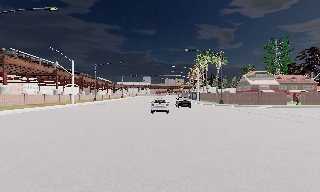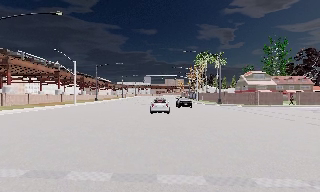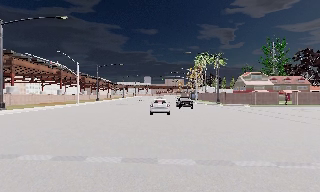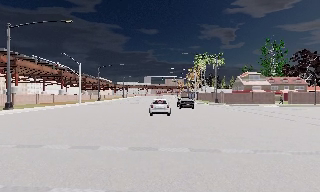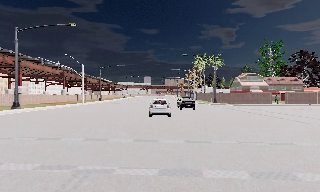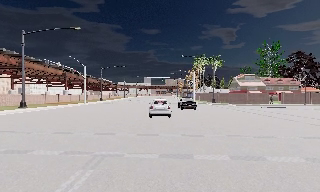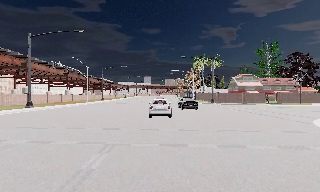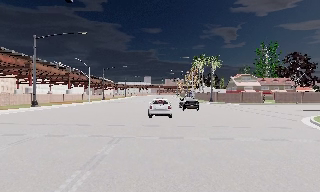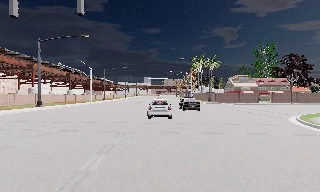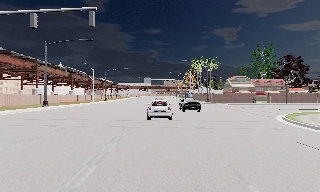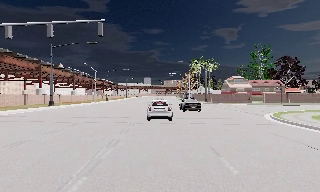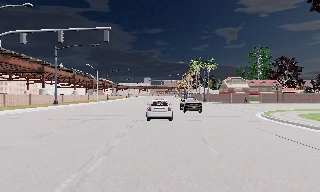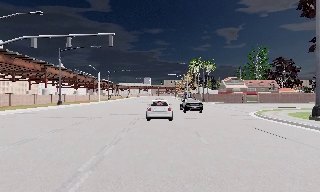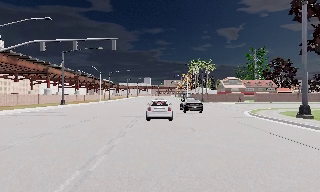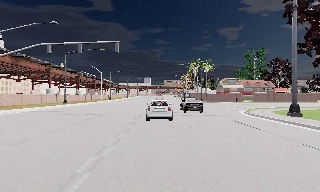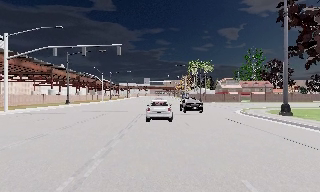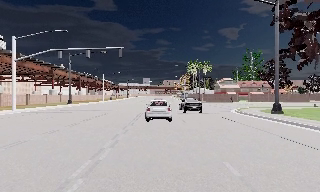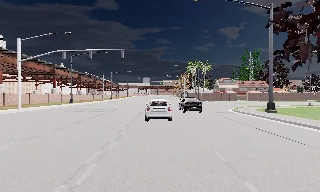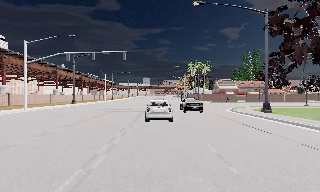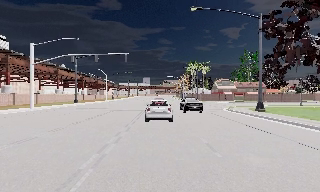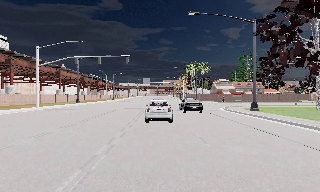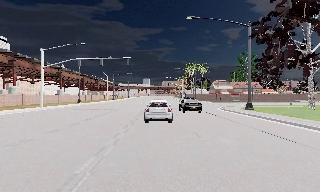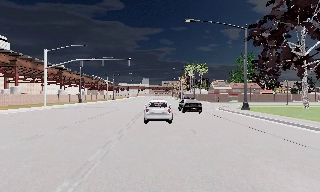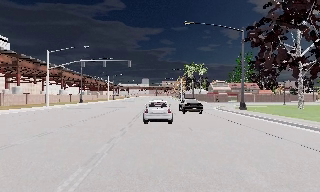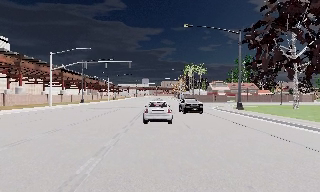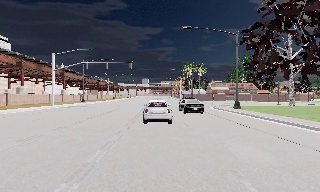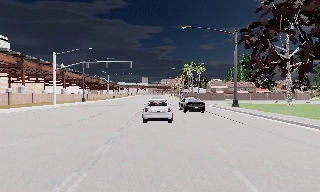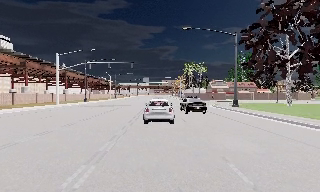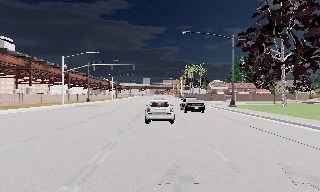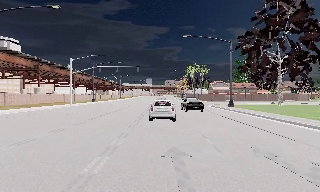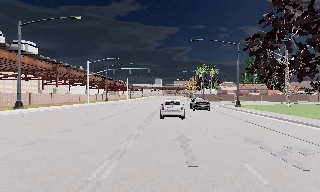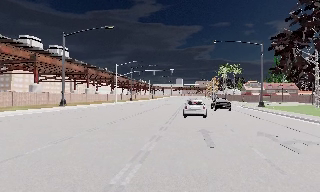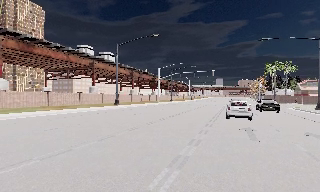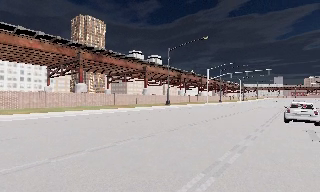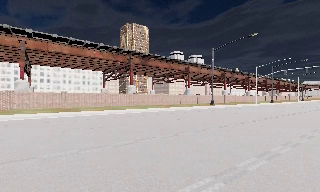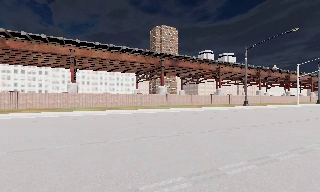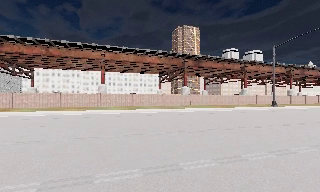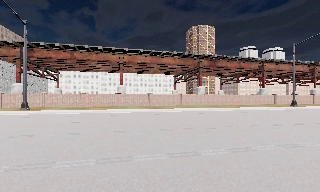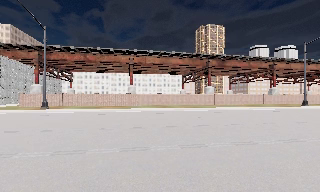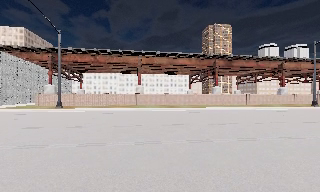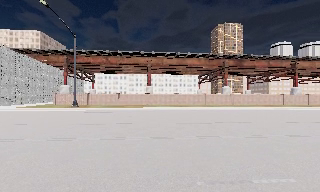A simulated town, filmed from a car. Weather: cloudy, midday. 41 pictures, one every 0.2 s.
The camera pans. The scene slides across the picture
to the right.
The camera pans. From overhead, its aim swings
counterclockwise.
0.0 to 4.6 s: The camera travels backward, about 20 m, so what stands in front gets smaller.
4.6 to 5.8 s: The camera travels backward, about 4.5 m, so what stands in front gets smaller. It gains speed.
5.8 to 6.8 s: The scene slides to the right, as the camera pans about 55 degrees to its left. It travels backward, about 8 m.
6.8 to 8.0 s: The camera pans to its left, which is counterclockwise from overhead, by about 30 degrees. It travels backward, about 6 m. It loses speed.
The film runs backward here.
